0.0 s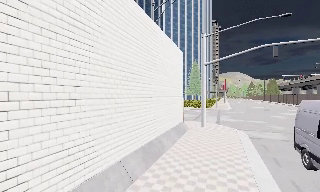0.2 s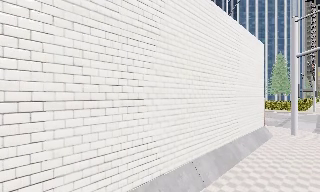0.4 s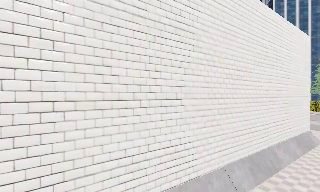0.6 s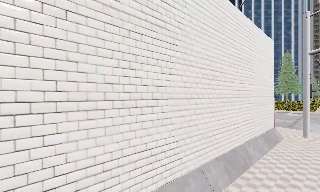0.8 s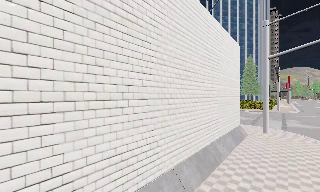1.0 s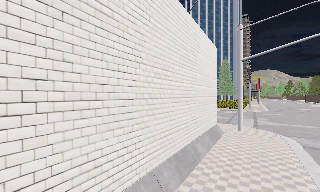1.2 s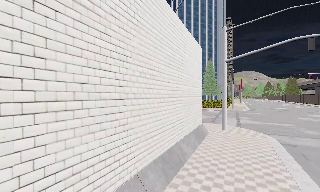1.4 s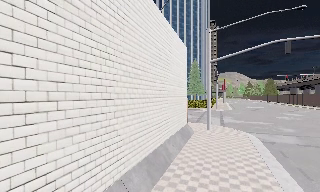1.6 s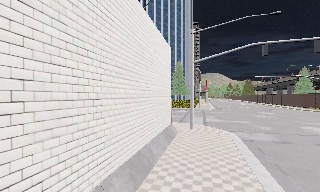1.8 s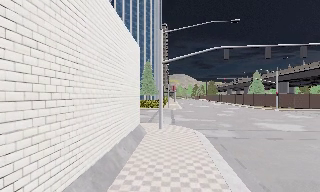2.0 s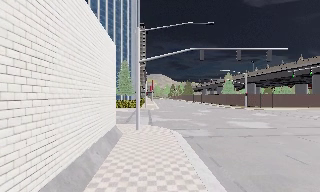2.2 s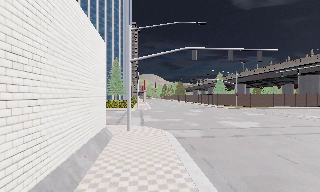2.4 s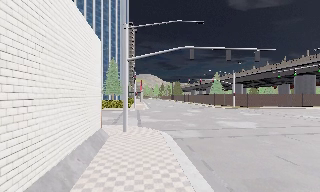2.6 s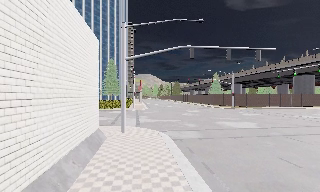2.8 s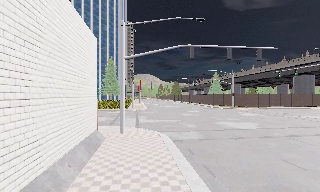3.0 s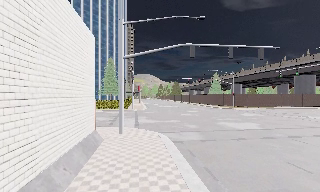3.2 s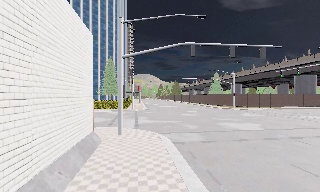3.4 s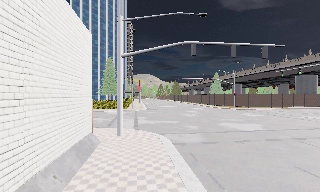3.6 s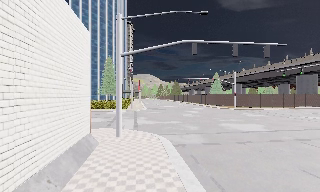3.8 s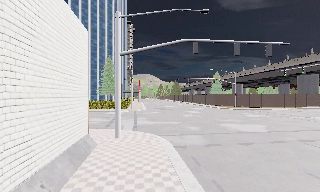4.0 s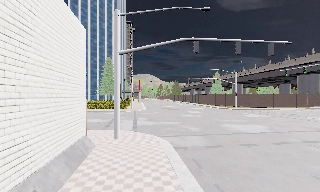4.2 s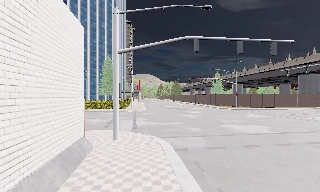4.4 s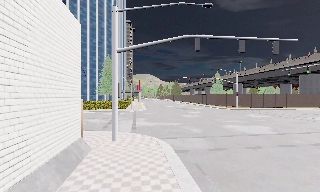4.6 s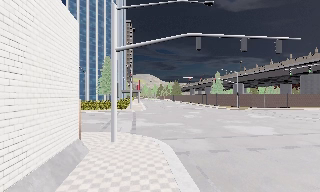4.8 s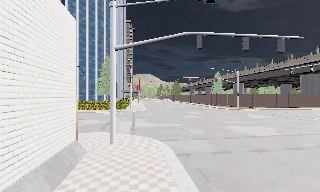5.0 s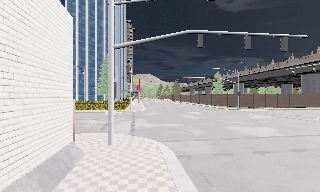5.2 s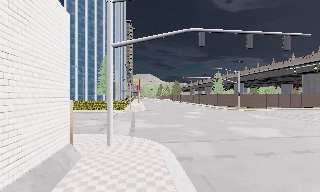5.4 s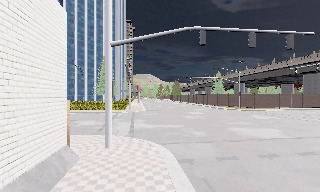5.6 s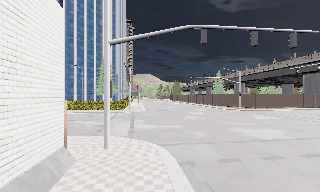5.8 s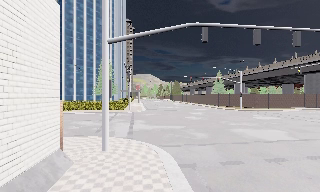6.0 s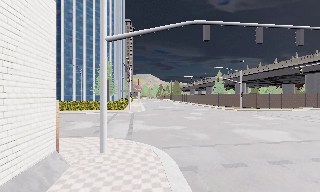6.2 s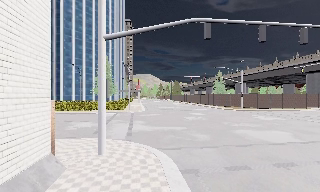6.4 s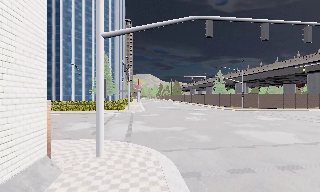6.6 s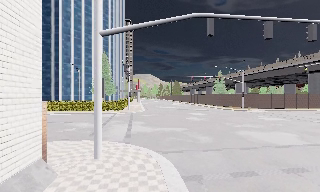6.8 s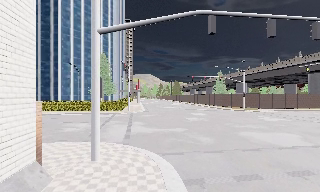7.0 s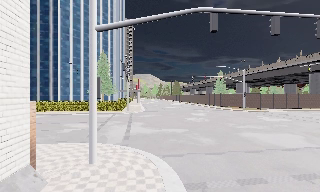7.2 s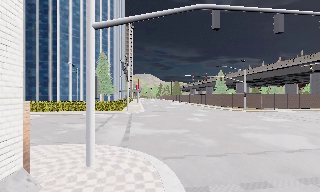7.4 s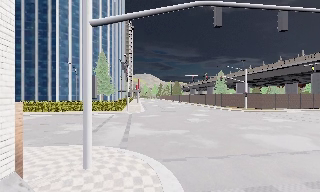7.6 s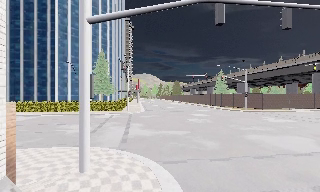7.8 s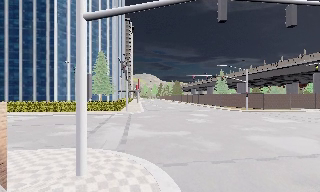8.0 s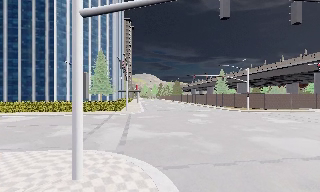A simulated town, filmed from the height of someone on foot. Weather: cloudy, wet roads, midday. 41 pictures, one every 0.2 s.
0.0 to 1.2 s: The camera travels forward, about 1 m, so what stands in front looms larger.
1.2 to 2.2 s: The camera pans to its right, which is clockwise from overhead, by about 30 degrees. It travels forward, about 1 m.
2.2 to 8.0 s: The camera travels forward, about 7 m, so what stands in front looms larger.
The film runs forward here.
